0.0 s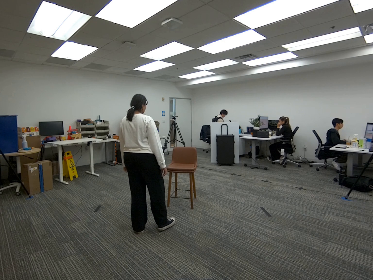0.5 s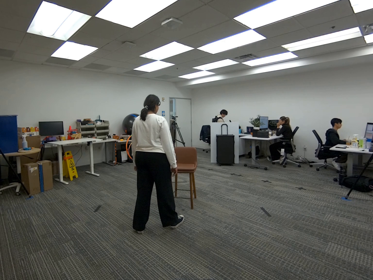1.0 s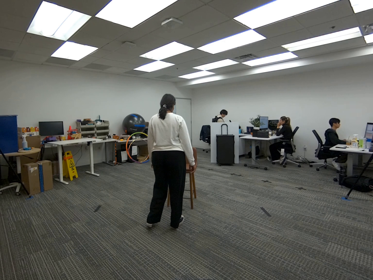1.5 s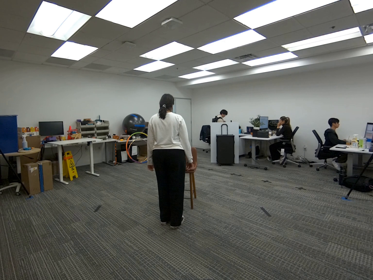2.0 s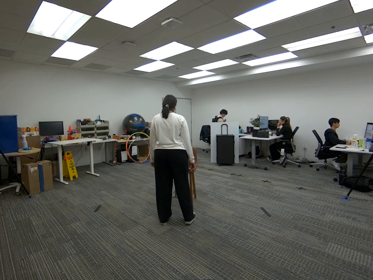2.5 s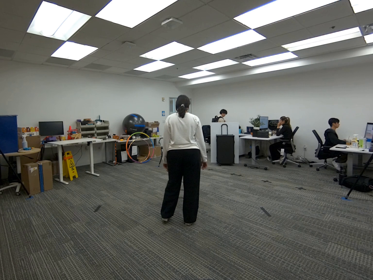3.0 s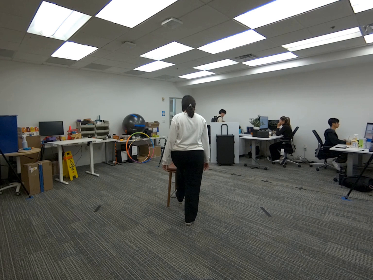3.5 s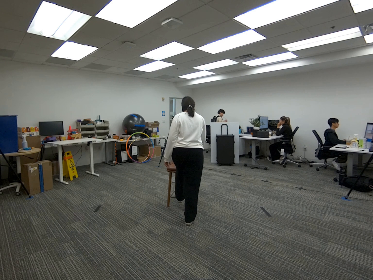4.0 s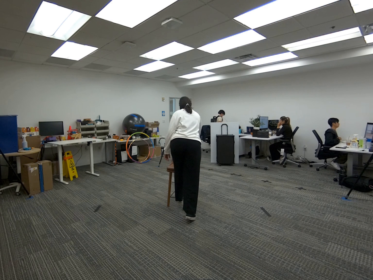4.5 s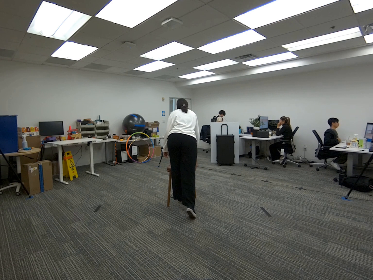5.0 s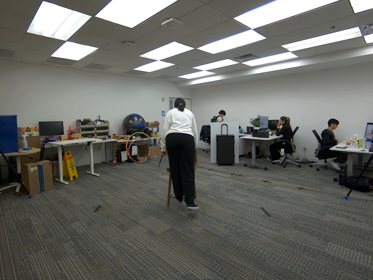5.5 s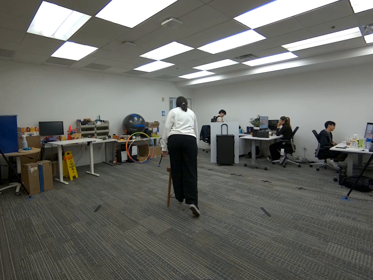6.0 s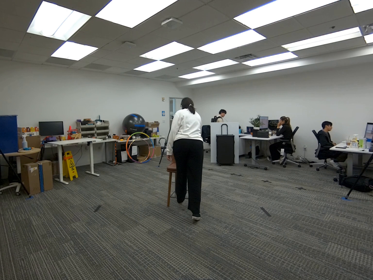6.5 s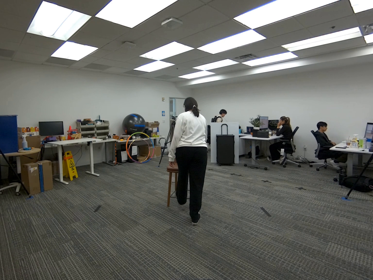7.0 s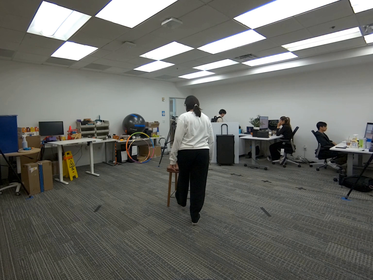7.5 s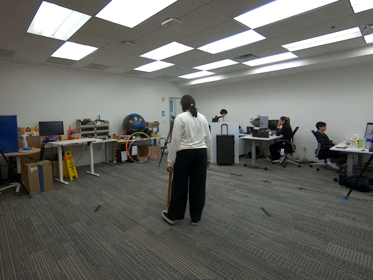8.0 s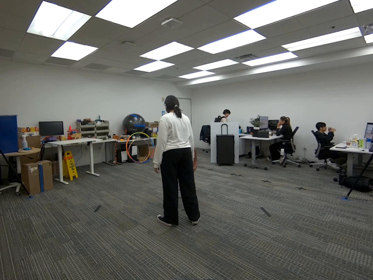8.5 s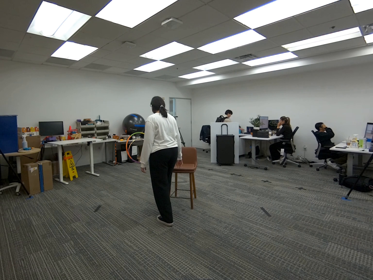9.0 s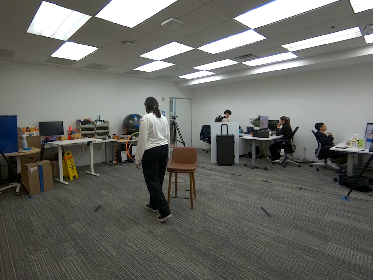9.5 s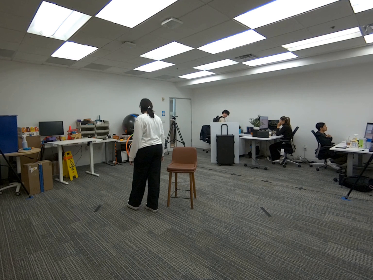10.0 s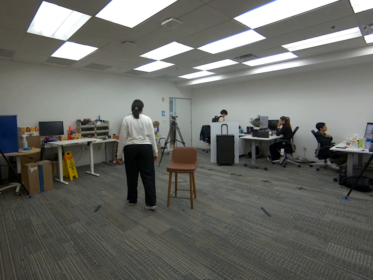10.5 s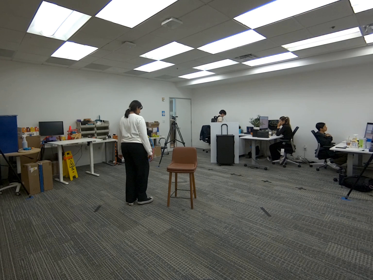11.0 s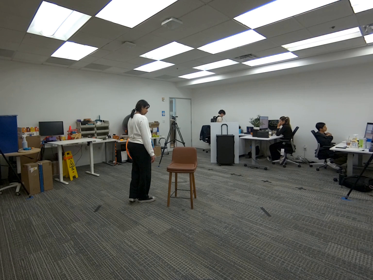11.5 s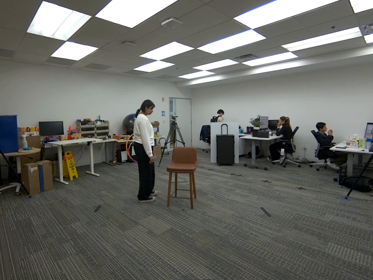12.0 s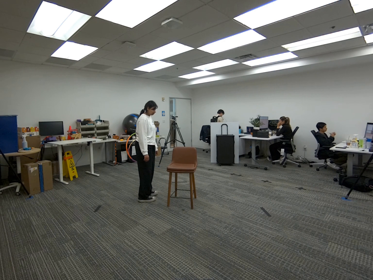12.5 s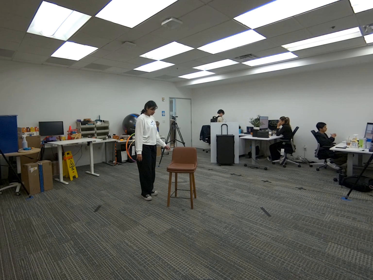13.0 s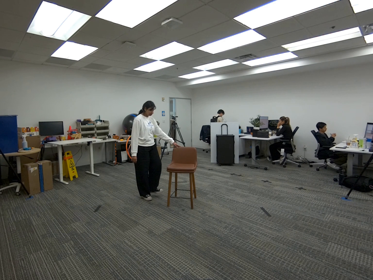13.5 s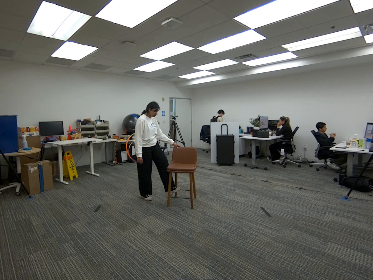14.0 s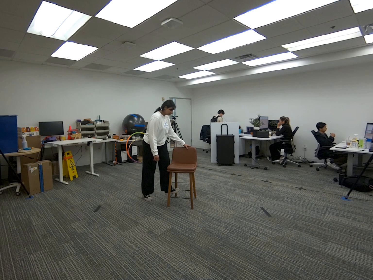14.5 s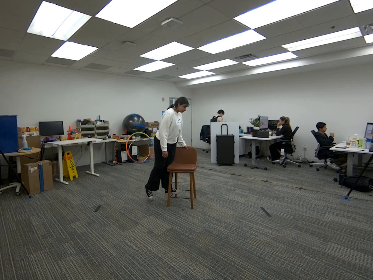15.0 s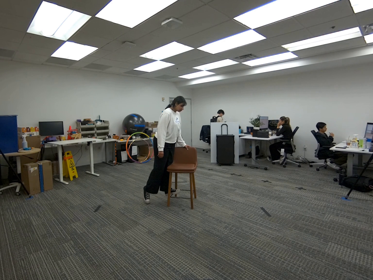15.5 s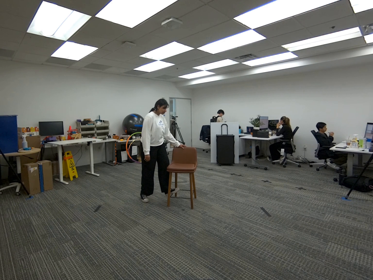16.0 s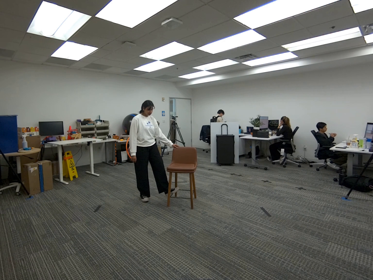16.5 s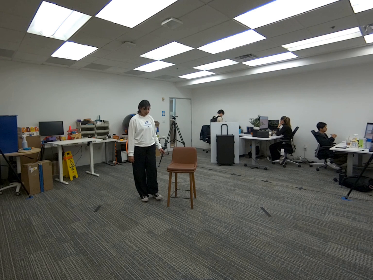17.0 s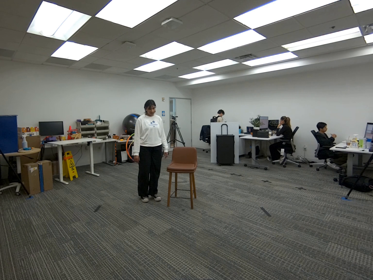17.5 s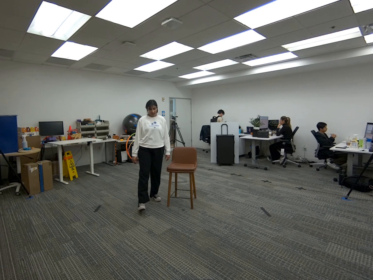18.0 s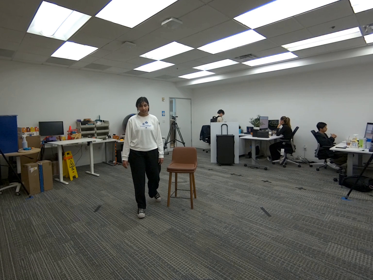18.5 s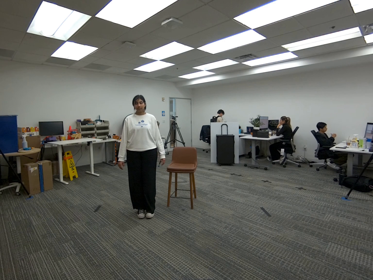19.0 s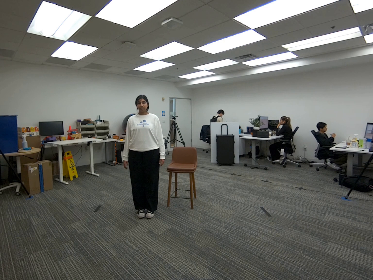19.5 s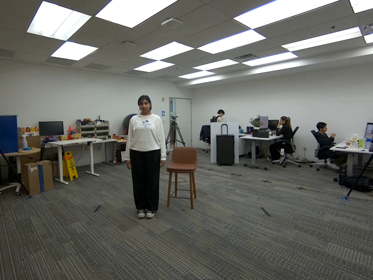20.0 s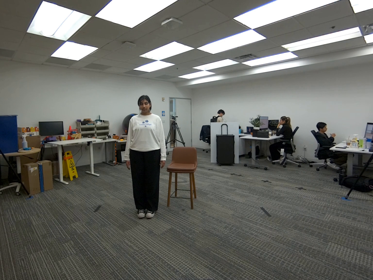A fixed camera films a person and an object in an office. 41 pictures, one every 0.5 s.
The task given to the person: Walk over to the tall bar stool and step on the tall bar stool using your left foot. Step off the tall bar stool.
